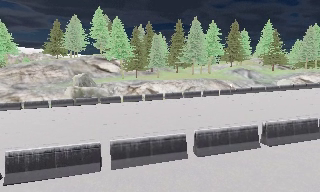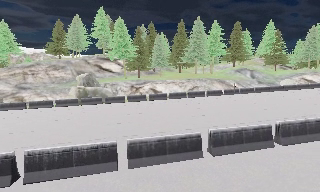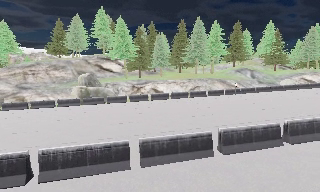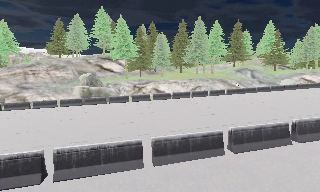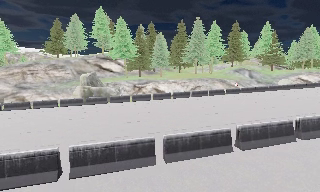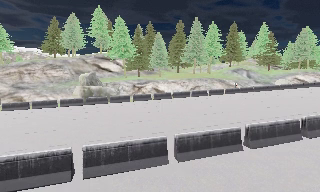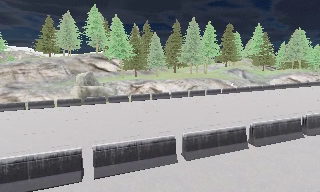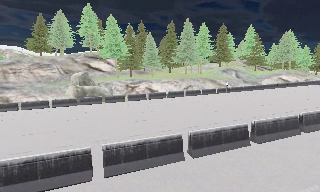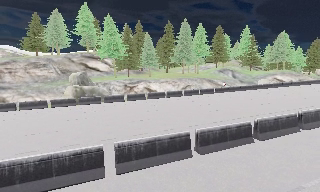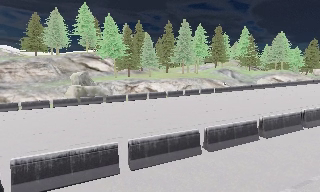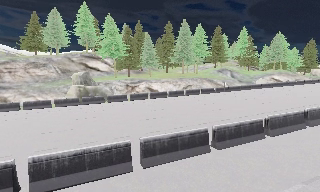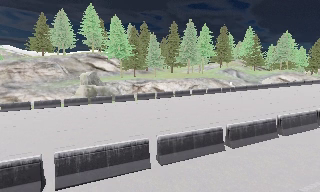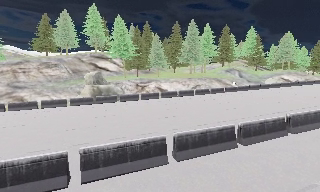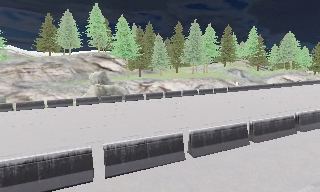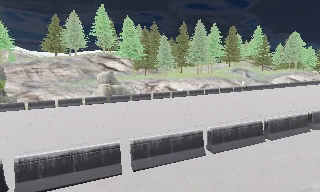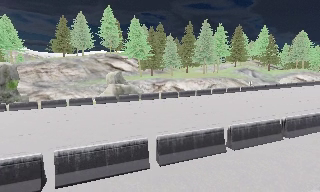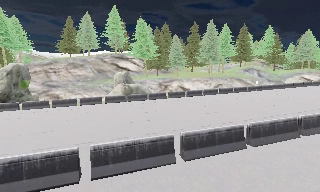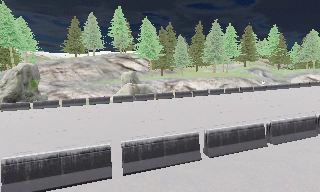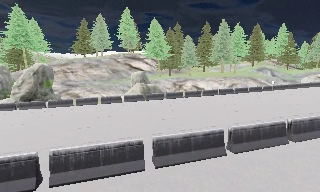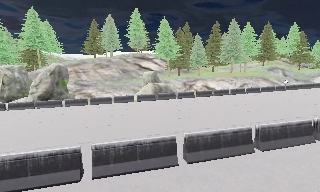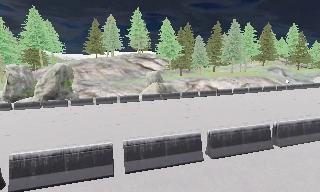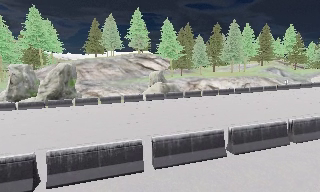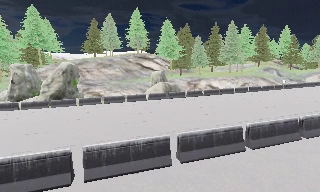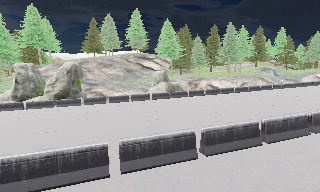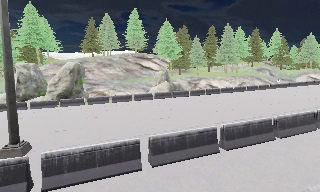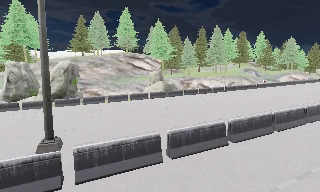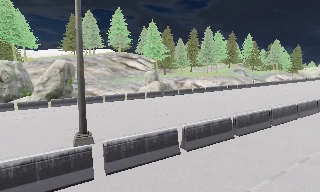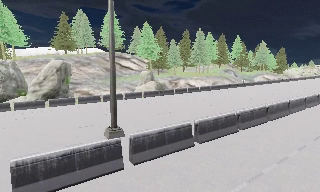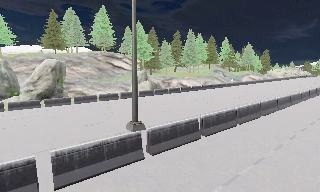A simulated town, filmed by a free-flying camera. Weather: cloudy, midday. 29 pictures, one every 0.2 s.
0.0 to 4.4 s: The camera travels to its left, about 18 m, so close, fixed things drift to the right. It gains speed.
4.4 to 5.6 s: The camera pans to its right, which is clockwise from overhead, by about 20 degrees. It travels to its left and backward, about 8 m.
The film runs backward here.
